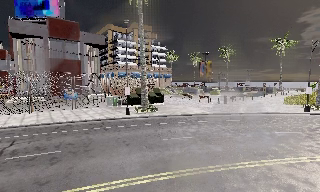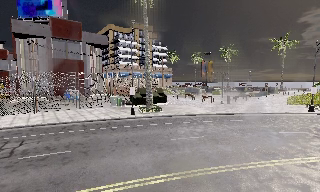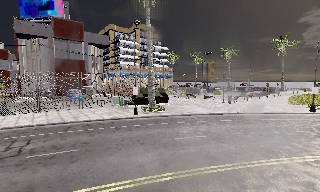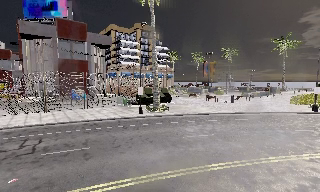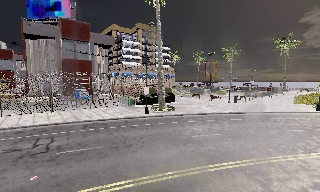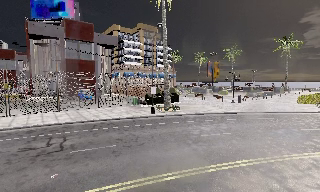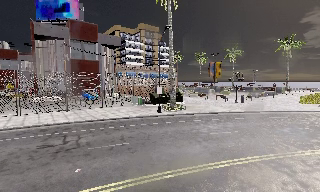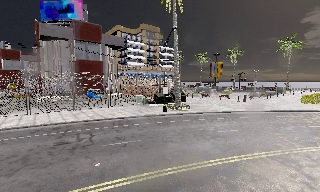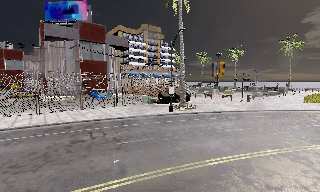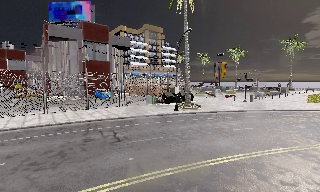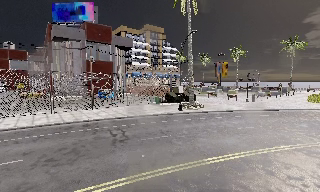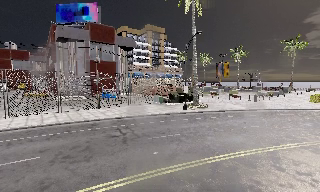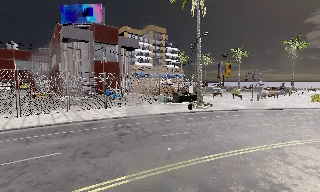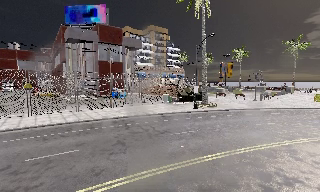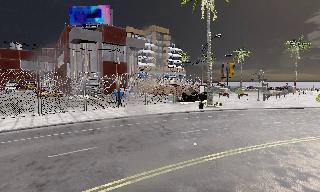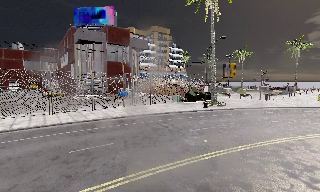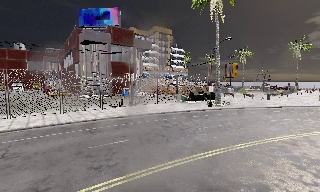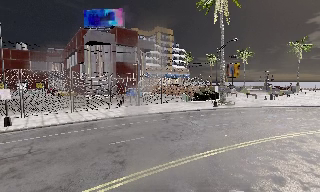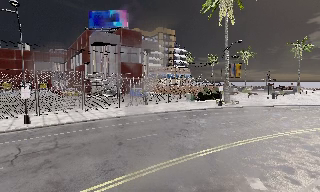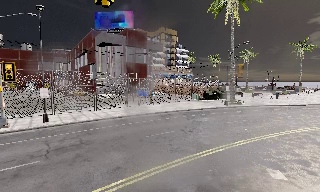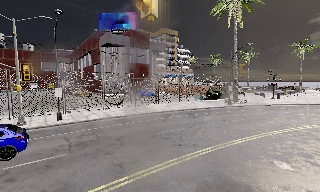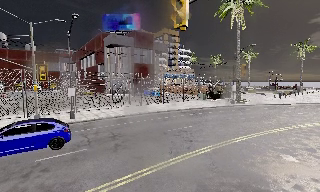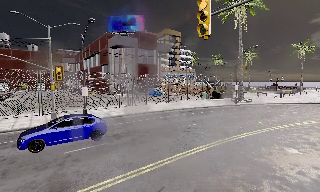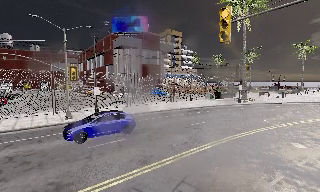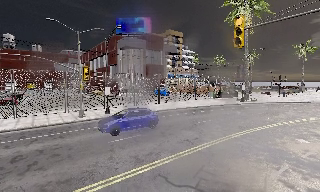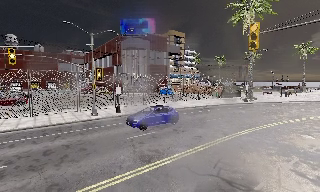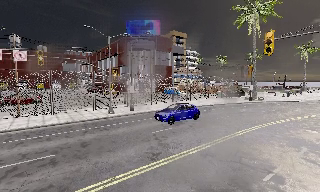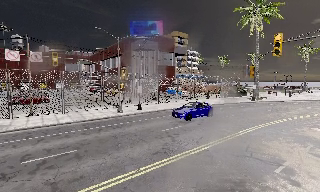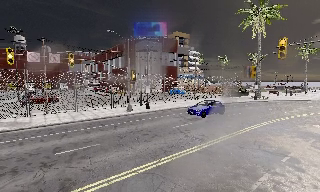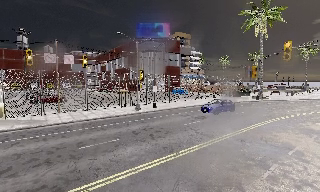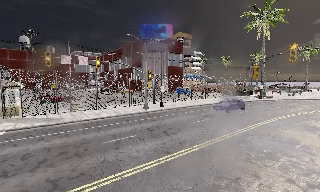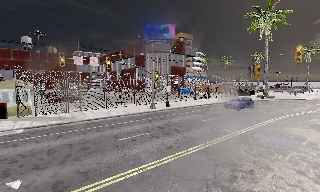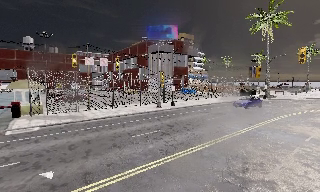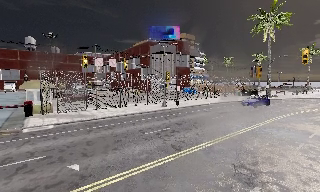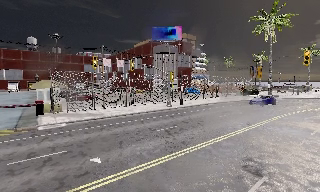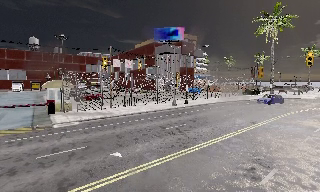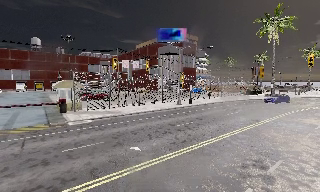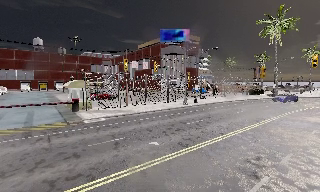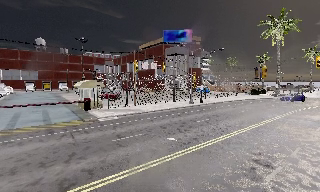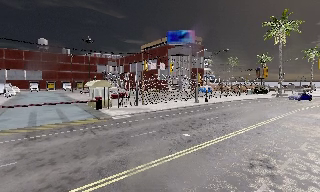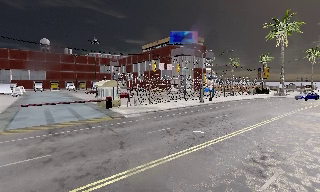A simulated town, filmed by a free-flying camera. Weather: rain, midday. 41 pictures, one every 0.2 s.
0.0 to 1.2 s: The camera travels to its left, about 3.5 m, so close, fixed things drift to the right. It gains speed.
1.2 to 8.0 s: The camera travels to its left and backward, about 35 m, so close, fixed things drift to the right.
The film runs backward here.
